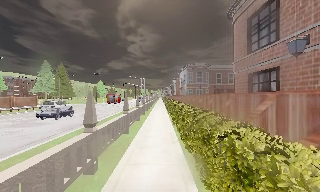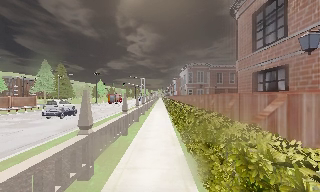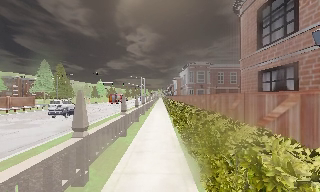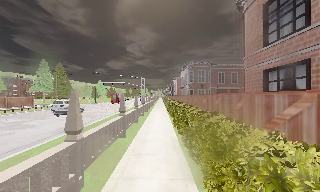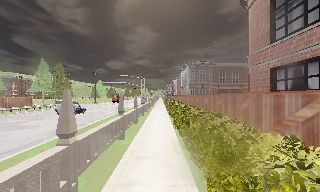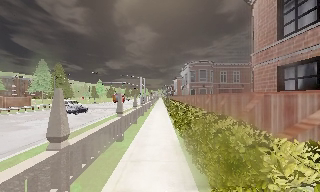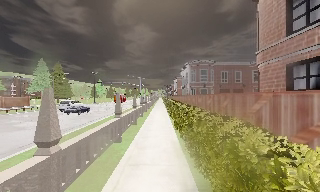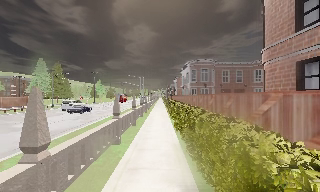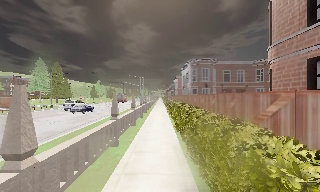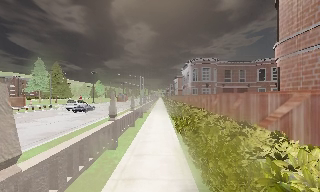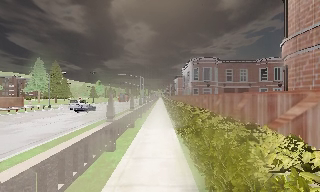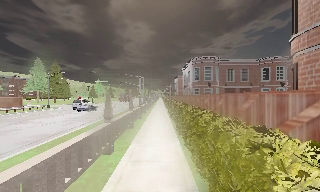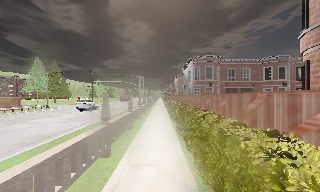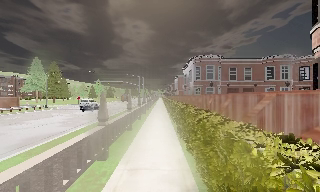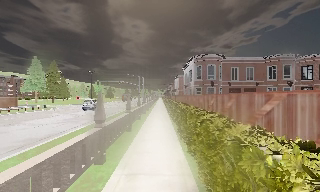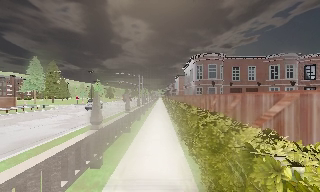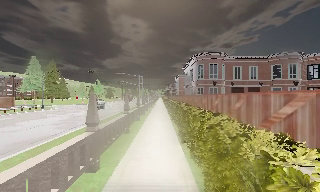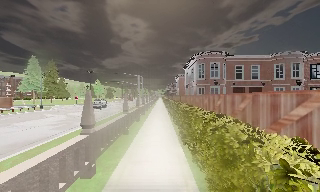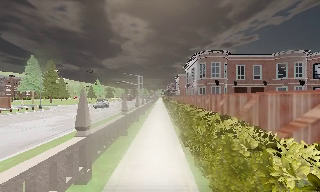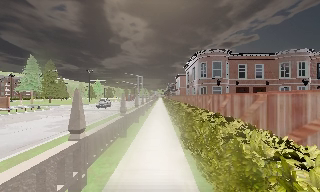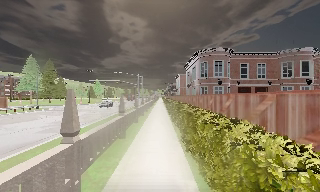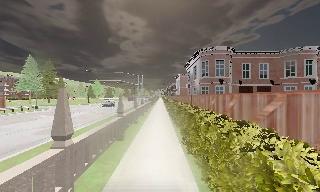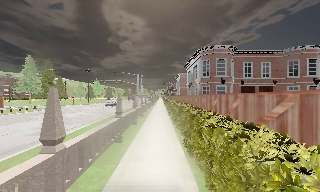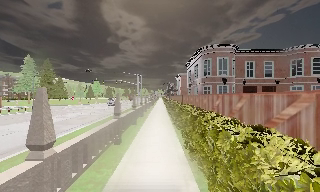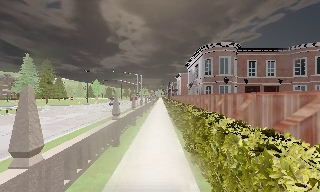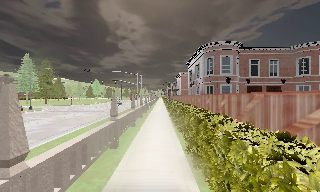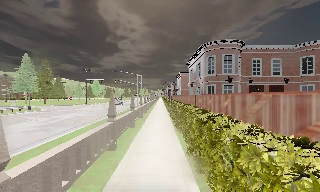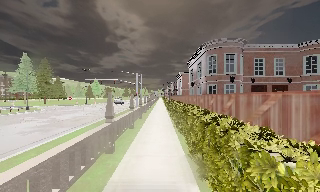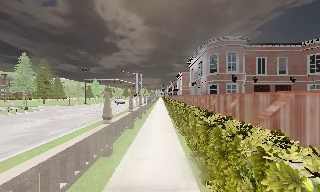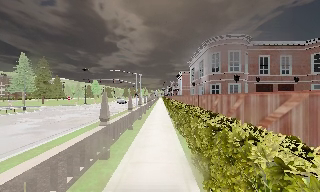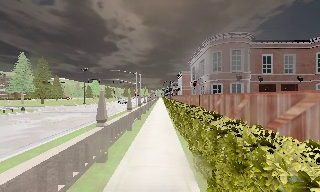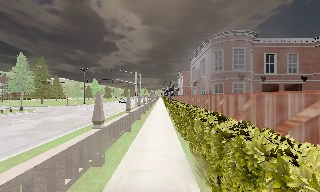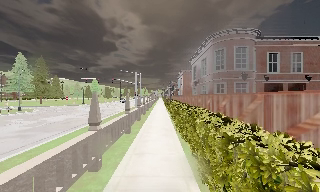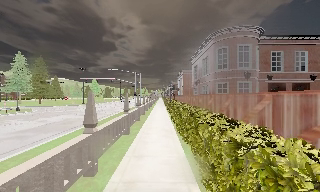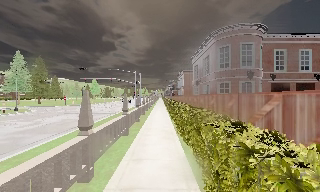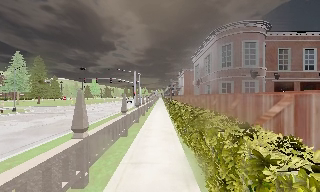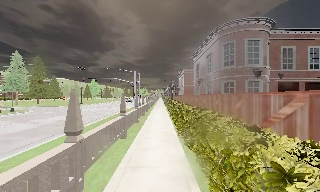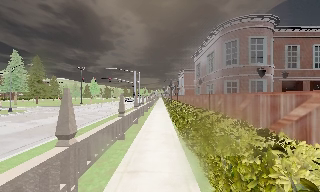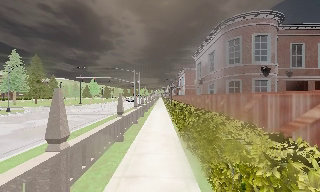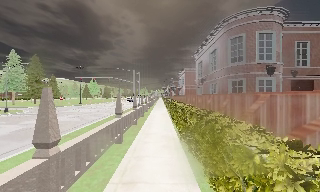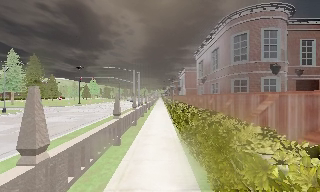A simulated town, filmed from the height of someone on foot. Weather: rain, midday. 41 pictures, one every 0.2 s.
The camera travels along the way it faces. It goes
forward.
0.0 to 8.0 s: The camera travels forward, about 14 m, so what stands in front looms larger.
The film runs forward here.
